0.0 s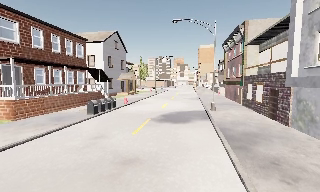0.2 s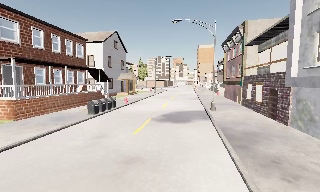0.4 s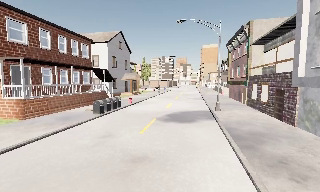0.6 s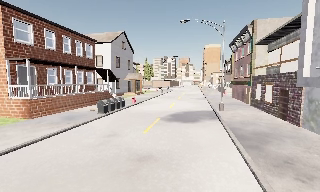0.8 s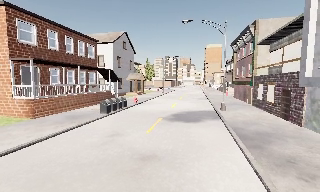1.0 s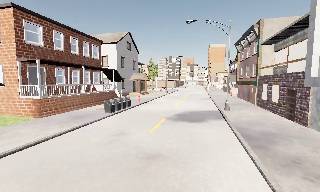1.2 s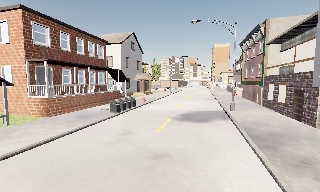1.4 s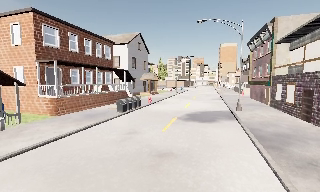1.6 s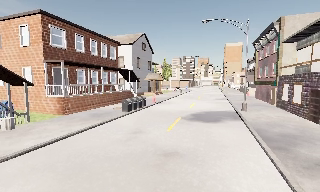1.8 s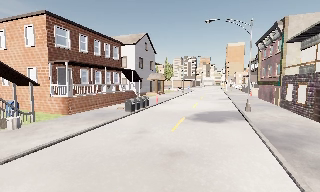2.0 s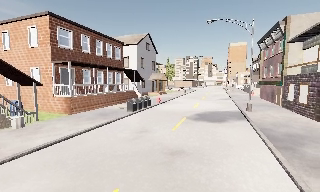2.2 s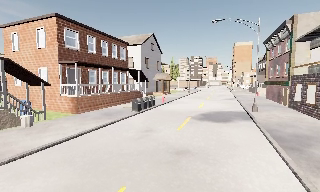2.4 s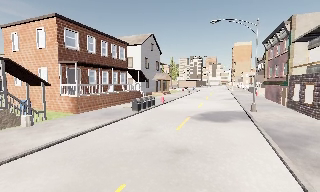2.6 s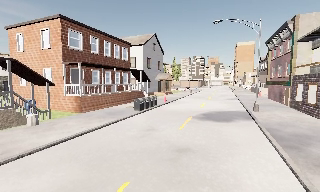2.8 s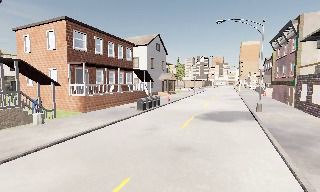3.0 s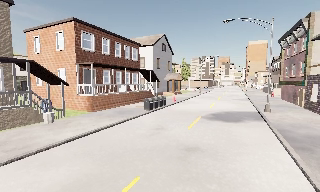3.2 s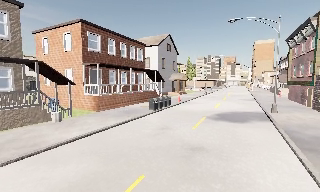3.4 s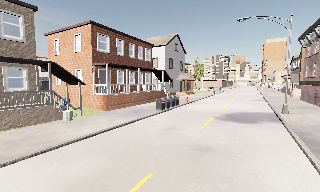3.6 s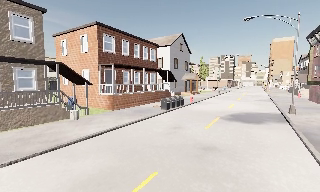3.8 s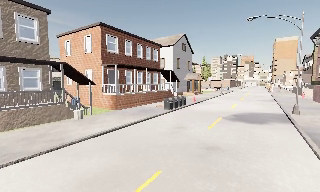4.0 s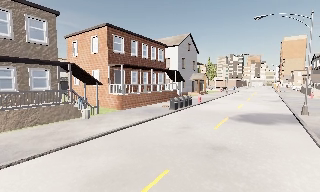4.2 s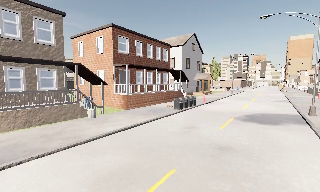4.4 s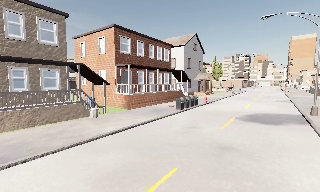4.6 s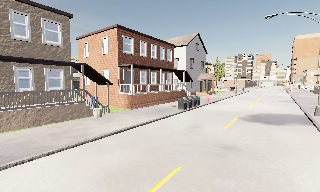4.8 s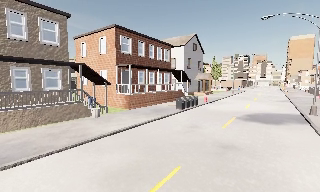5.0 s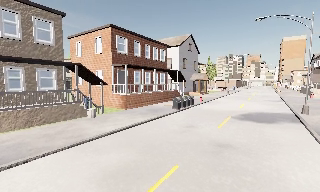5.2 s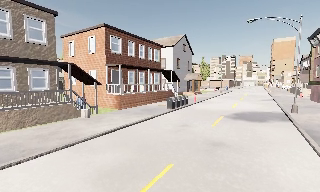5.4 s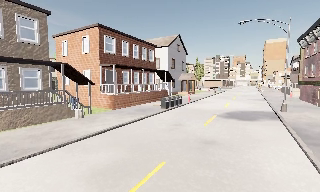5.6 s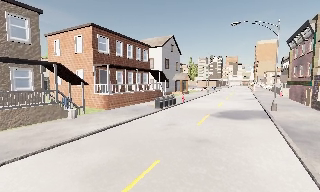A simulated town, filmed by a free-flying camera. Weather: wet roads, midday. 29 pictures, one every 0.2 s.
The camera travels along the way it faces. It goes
backward.
0.0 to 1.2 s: The camera travels to its left, about 0.5 m, so close, fixed things drift to the right.
1.2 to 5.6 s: The scene slides to the right, as the camera pans about 15 degrees to its left. It travels backward, about 1.5 m, so what stands in front gets smaller.
The film runs backward here.
